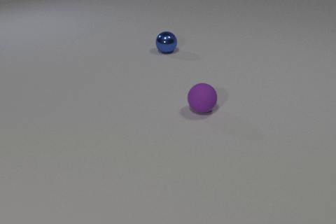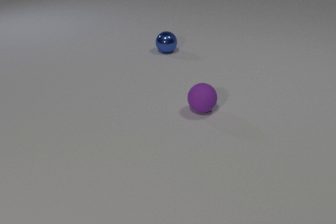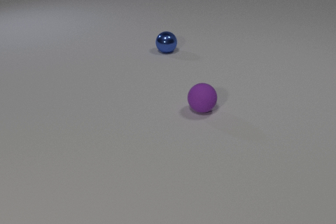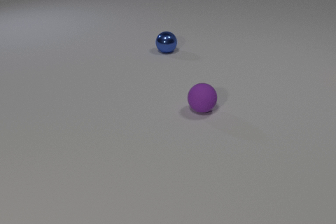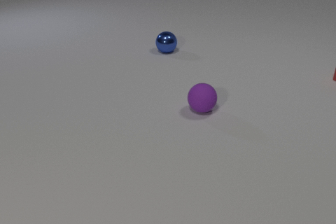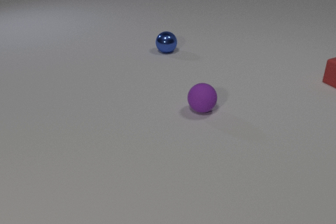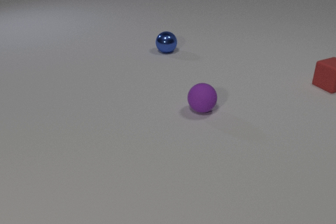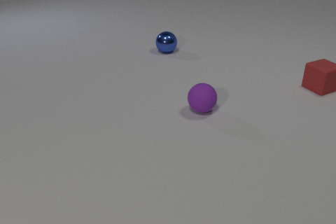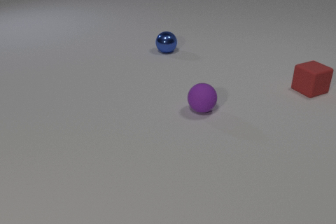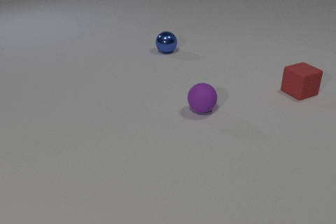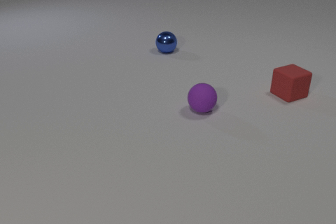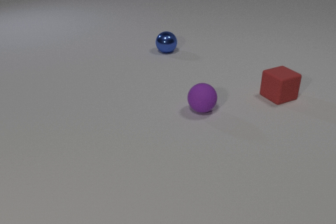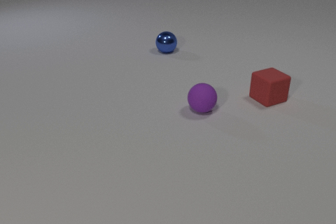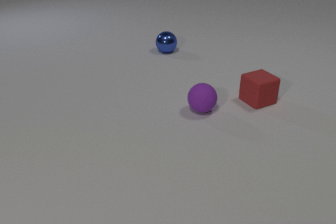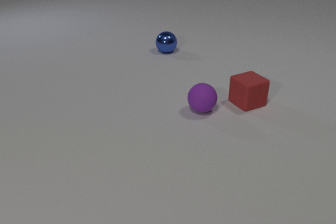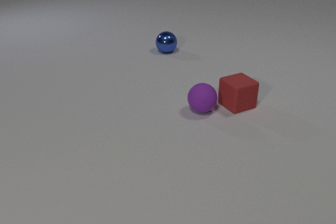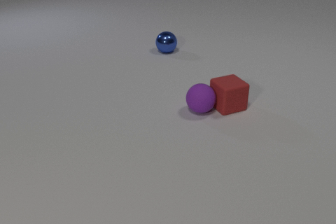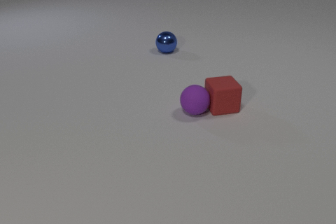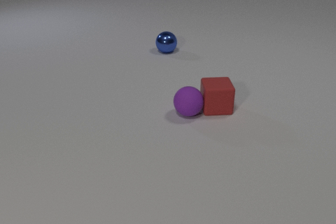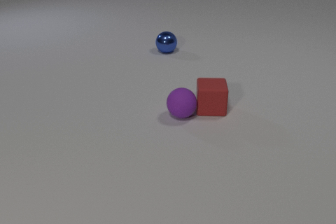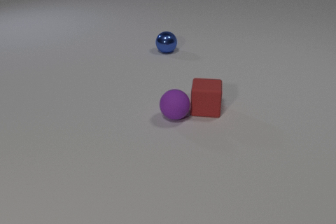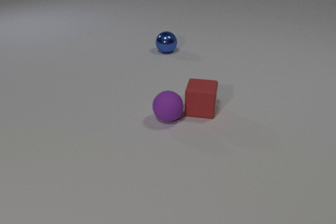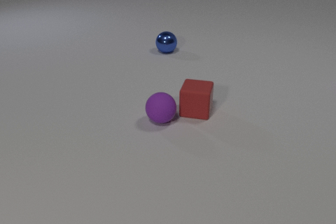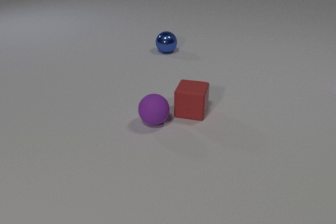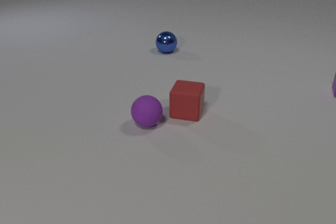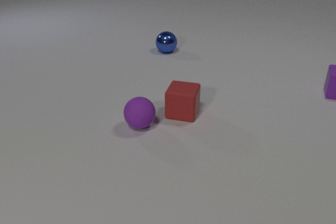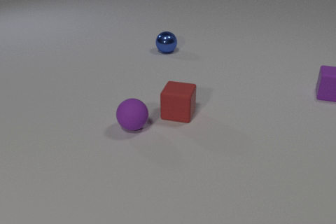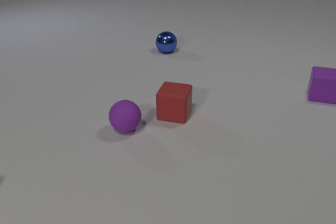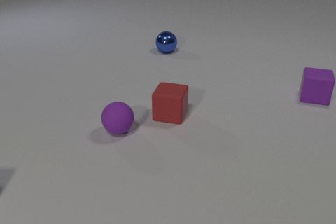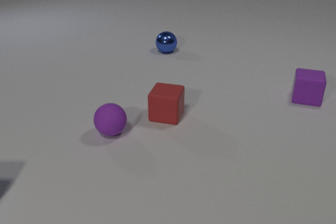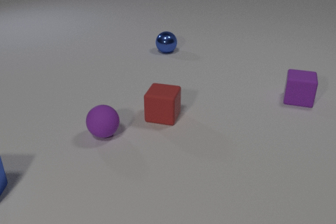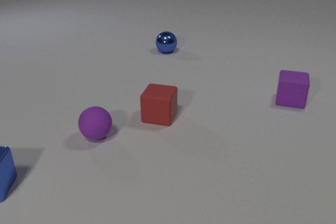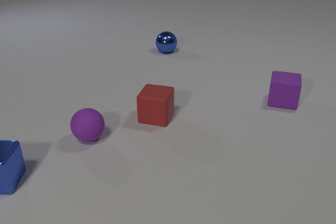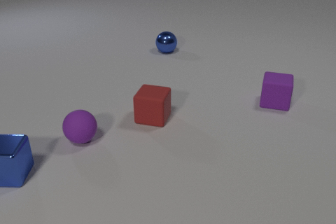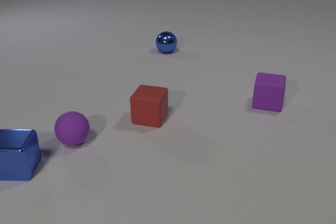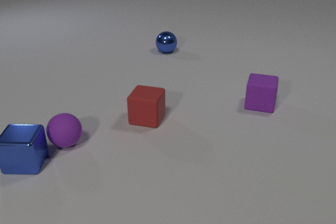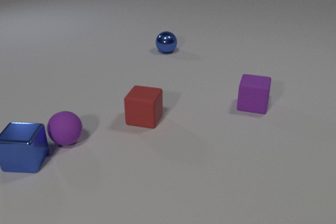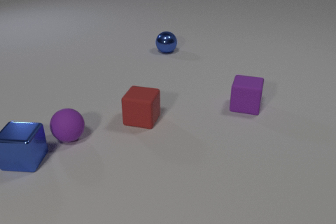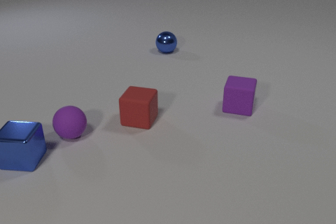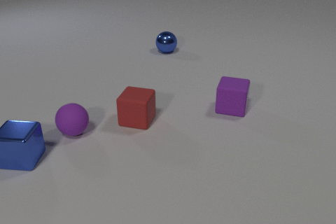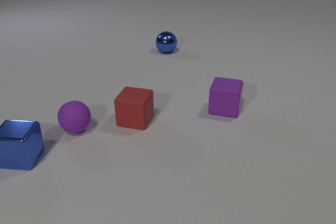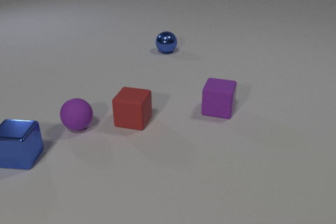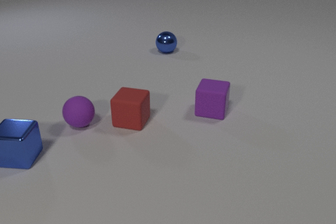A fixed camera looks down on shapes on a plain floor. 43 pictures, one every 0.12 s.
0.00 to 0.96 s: The red rubber cube comes in at the right edge, slides to the left and toward the camera.
0.96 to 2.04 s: The red rubber cube slides to the left and toward the camera. The purple rubber sphere rolls to the left. The red rubber cube and the purple rubber sphere collide.
2.04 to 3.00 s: The red rubber cube slides to the left and toward the camera, spins so that its near face slides to the left, clockwise seen from above. The purple rubber sphere rolls to the left and toward the camera. The purple rubber cube comes in at the right edge, slides to the left and toward the camera.
3.00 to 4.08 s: The red rubber cube slides to the left. The purple rubber sphere rolls to the left. The purple rubber cube slides to the left and toward the camera. The blue metal cube comes in at the left edge, slides to the right and away from the camera.
4.08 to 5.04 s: The red rubber cube slides to the left. The purple rubber sphere rolls away from the camera. The purple rubber cube slides to the left and toward the camera. The blue metal cube slides away from the camera. The purple rubber sphere and the blue metal cube collide.
How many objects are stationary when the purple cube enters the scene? 1.
How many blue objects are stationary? 1.
What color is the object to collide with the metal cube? purple.
